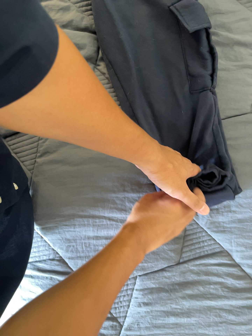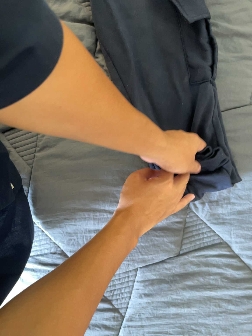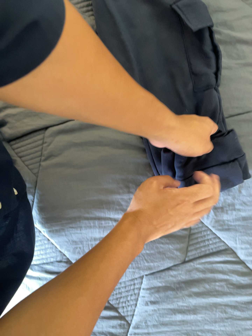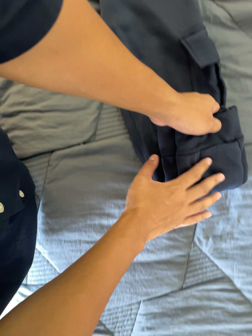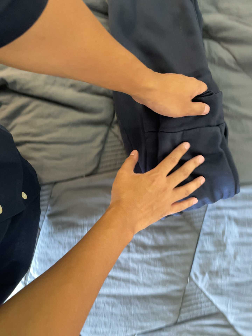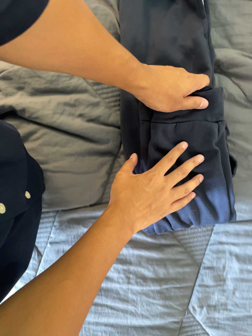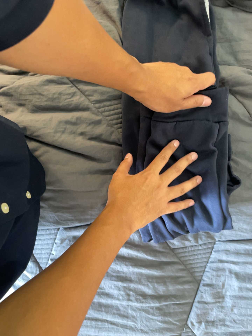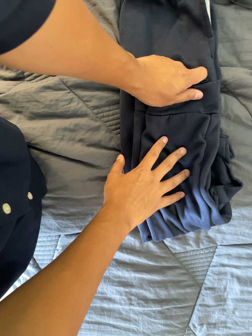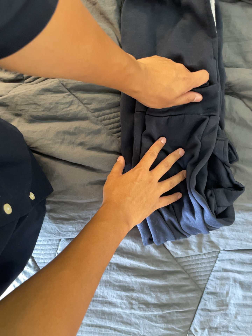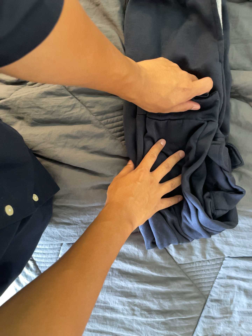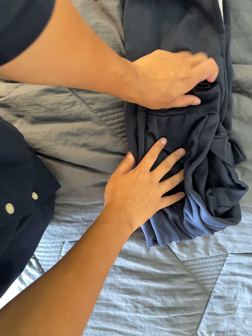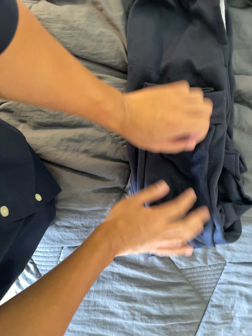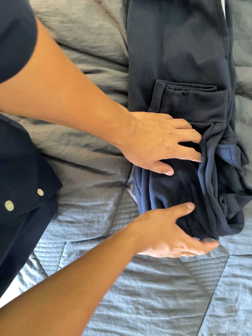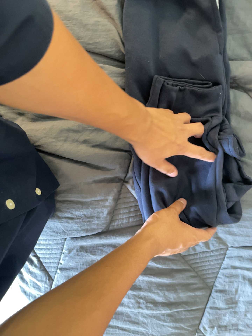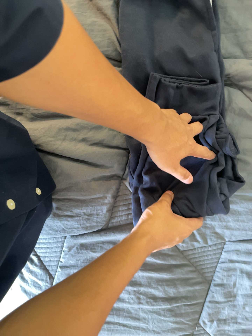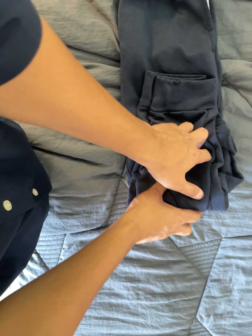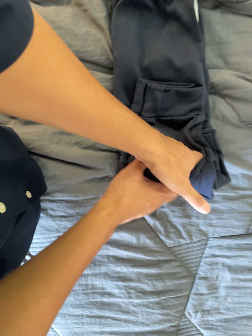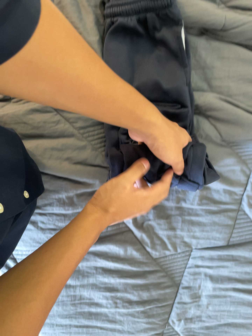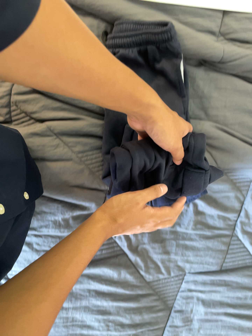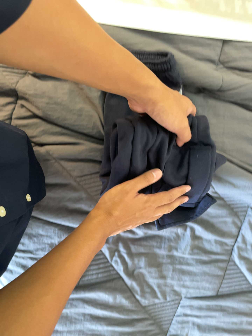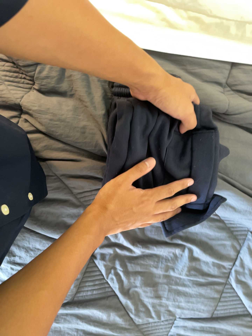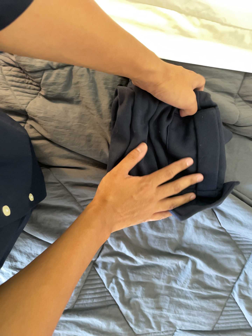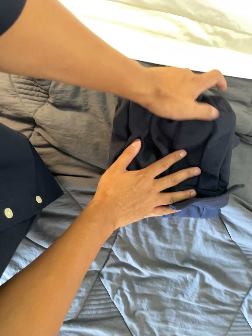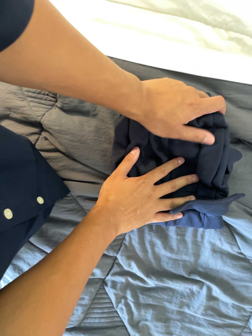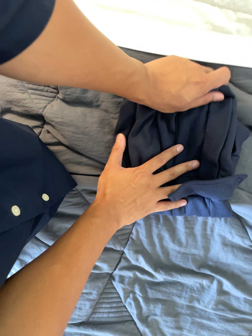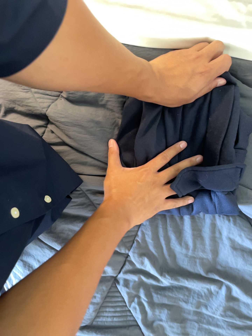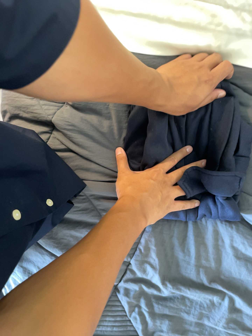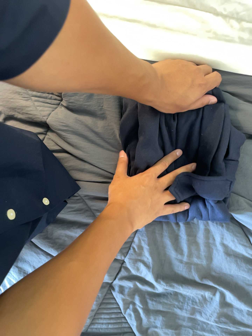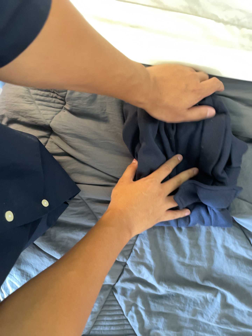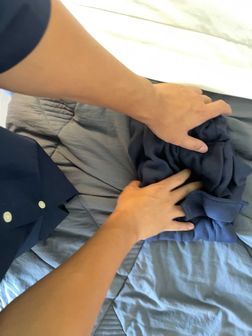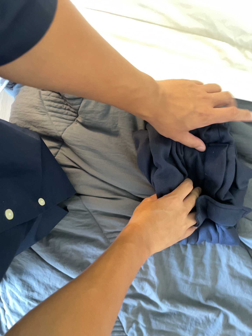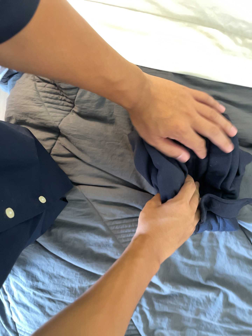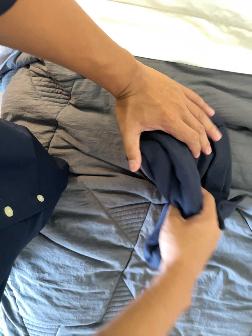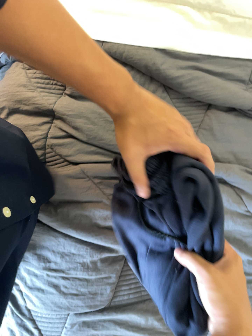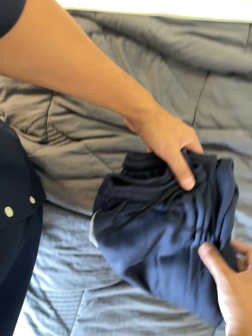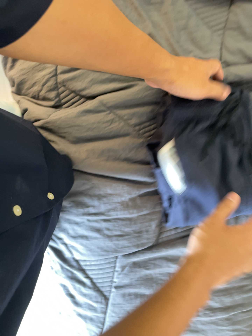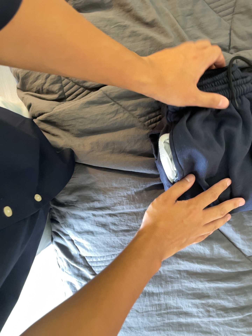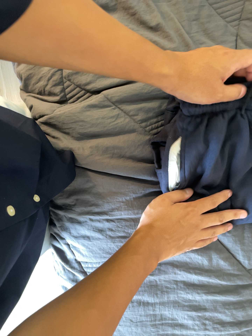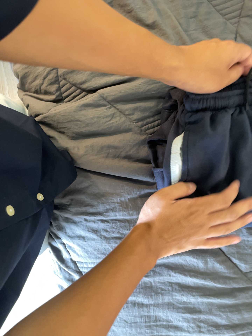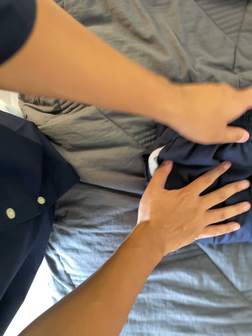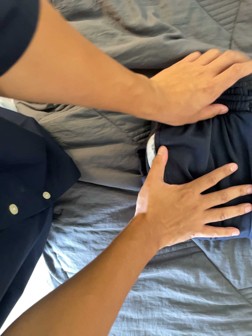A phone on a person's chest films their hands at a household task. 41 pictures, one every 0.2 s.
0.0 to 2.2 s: The camera travels toward the top of its view, about 32 cm, so close, fixed things drift downward. It rolls about its line of sight by about 10 degrees, and the scene rotates clockwise.
2.2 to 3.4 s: The camera travels backward, about 7 cm, so what stands in front gets smaller.
3.4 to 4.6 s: The camera travels toward the top of its view, about 18 cm, so close, fixed things drift downward. It rolls about its line of sight by about 10 degrees, and the scene rotates clockwise.
4.6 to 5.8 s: The camera shifts only a little, or ends up much as it began.
5.8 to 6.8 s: The camera travels toward the bottom of its view and to its left, about 16 cm, so close, fixed things drift upward. It rolls about its line of sight by about 15 degrees, and the scene rotates counterclockwise.
6.8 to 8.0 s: The camera pans to its left by about 15 degrees. It travels to its right and forward, about 14 cm.
The film runs forward here.
